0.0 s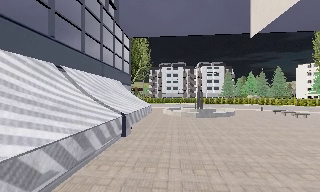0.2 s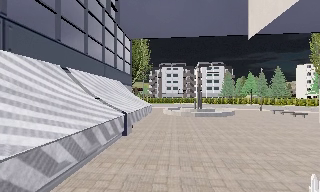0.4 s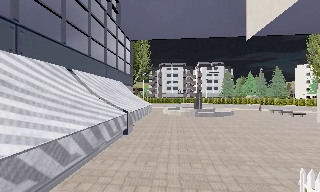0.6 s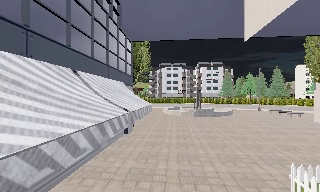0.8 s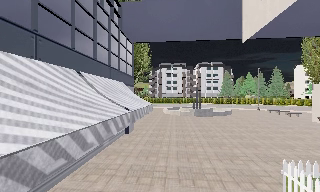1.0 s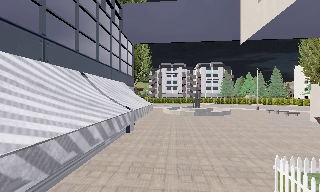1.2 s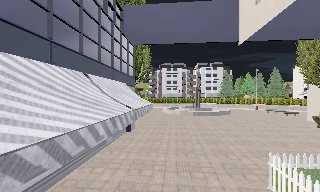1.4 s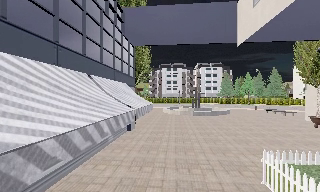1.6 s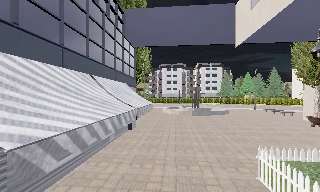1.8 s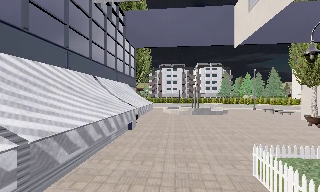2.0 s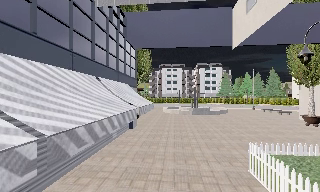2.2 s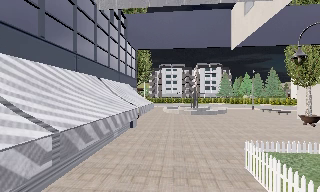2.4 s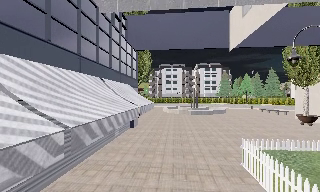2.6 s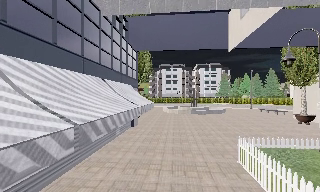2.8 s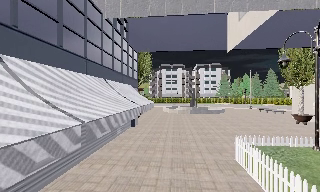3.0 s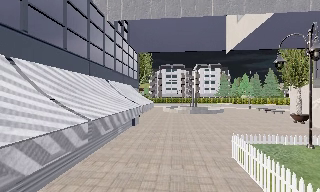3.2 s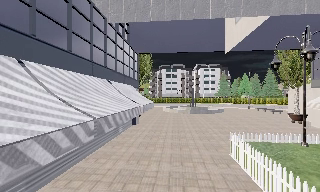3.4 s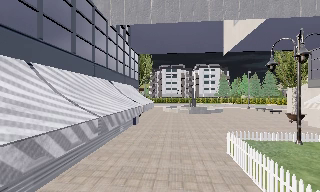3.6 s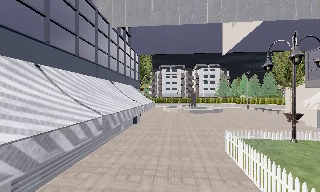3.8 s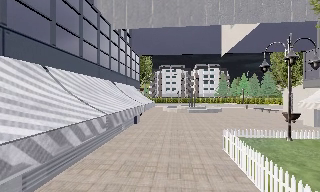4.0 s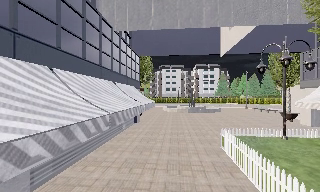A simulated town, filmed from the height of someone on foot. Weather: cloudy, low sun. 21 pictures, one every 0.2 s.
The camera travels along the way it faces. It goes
backward.
0.0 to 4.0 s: The camera travels backward, about 5 m, so what stands in front gets smaller.
The film runs backward here.
